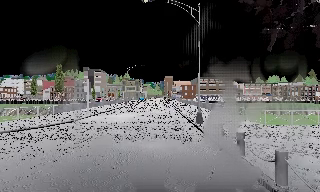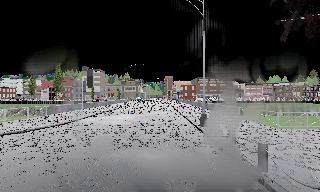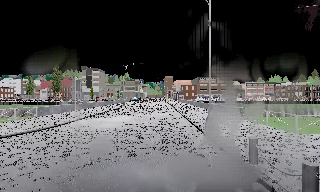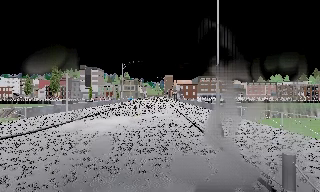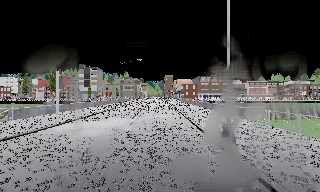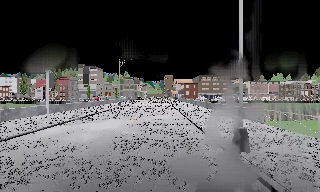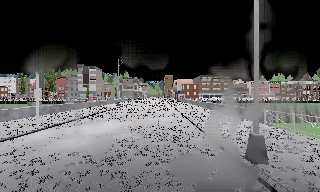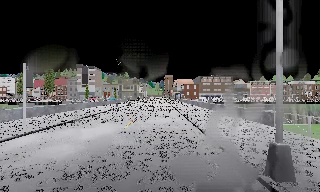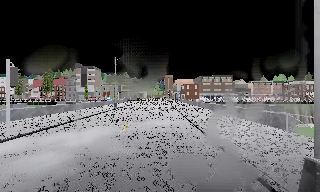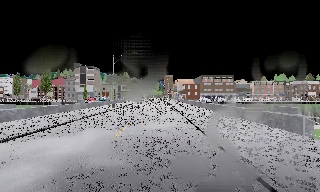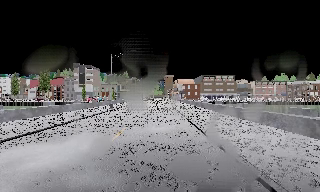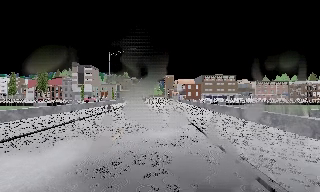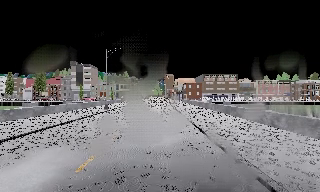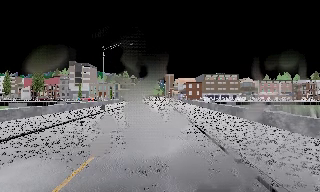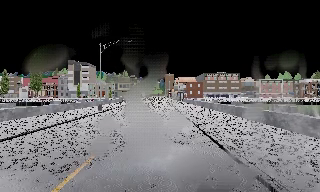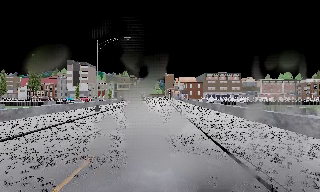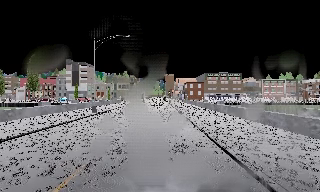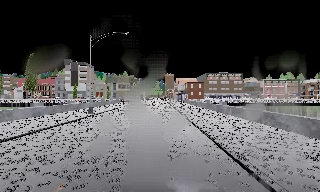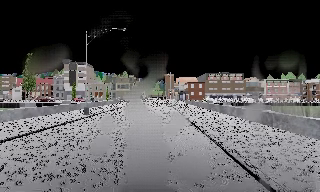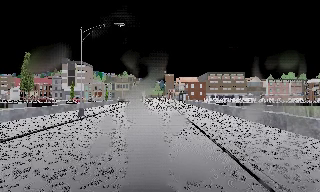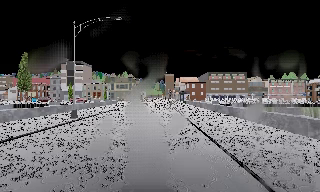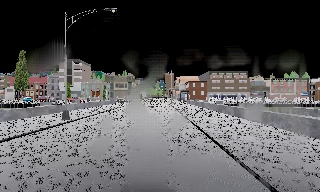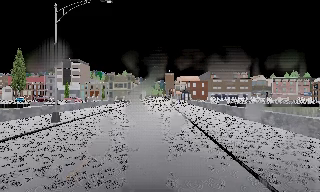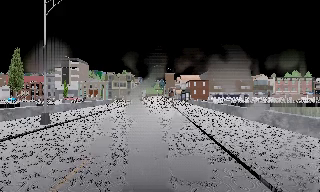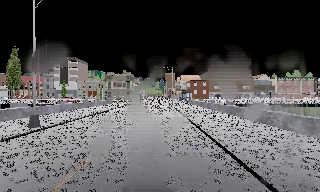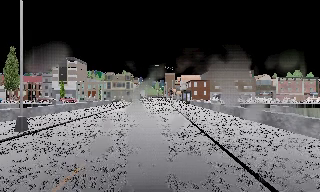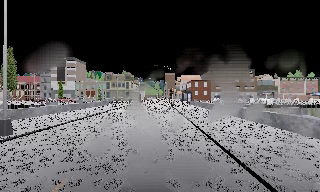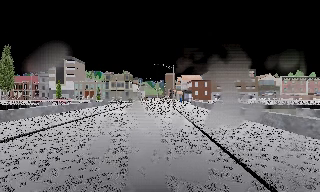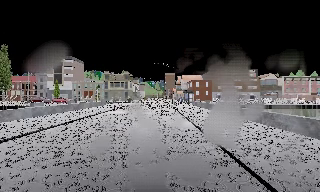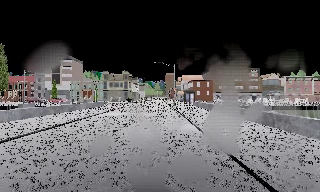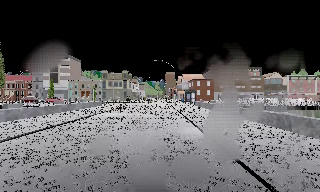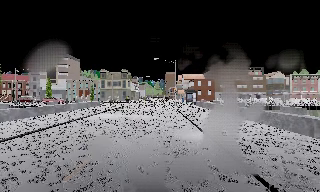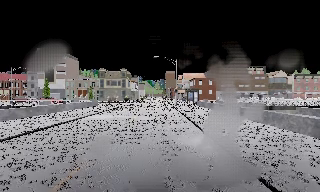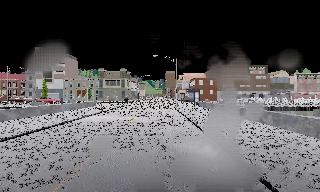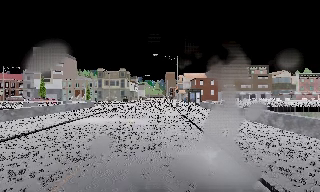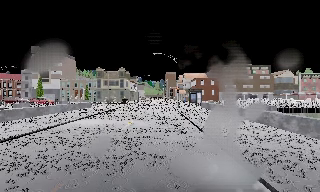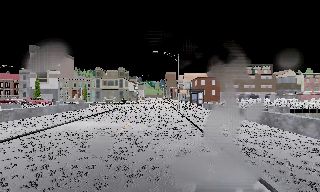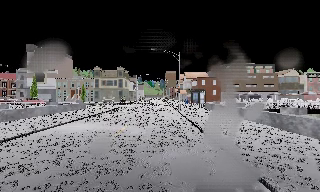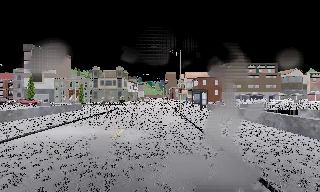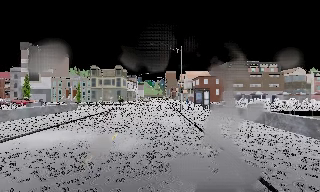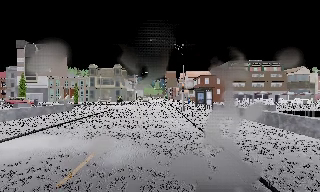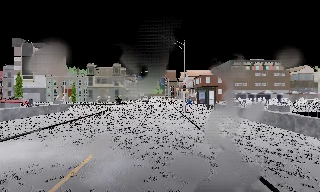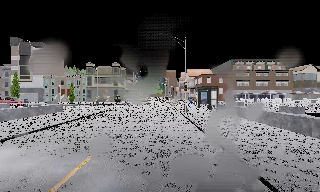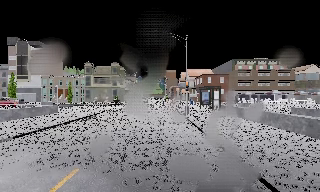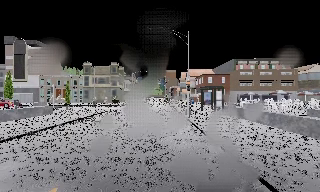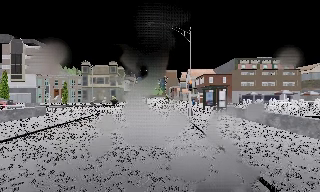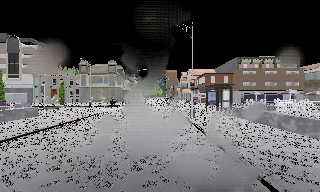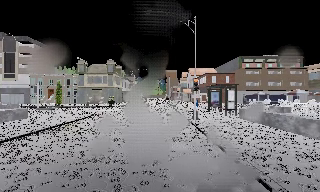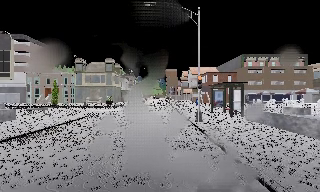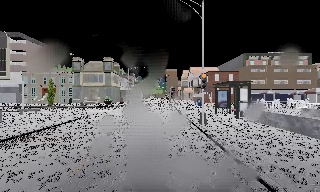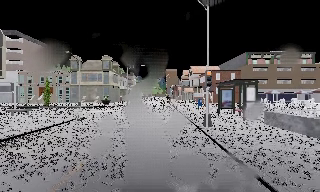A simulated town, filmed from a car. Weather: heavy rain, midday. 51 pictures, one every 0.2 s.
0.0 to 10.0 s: The camera travels forward, about 45 m, so what stands in front looms larger.
The film runs forward here.
